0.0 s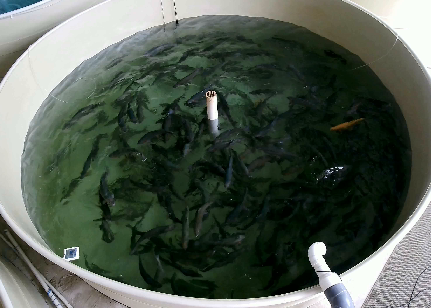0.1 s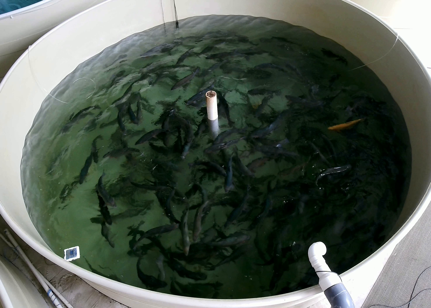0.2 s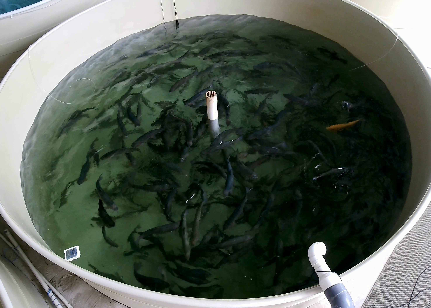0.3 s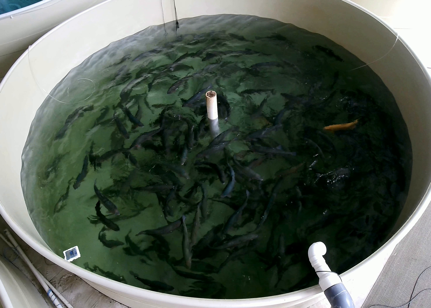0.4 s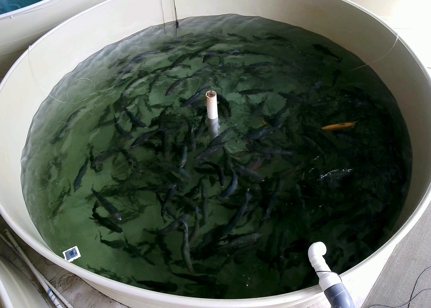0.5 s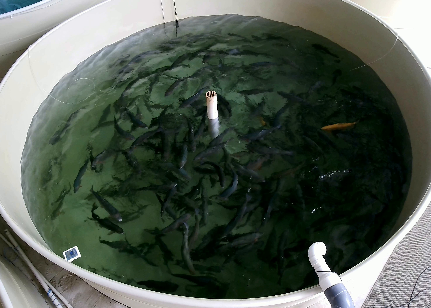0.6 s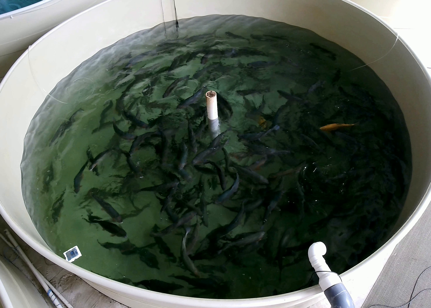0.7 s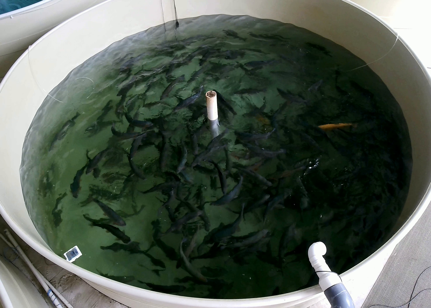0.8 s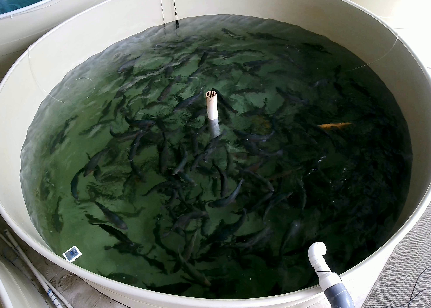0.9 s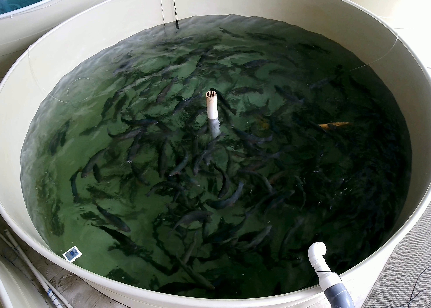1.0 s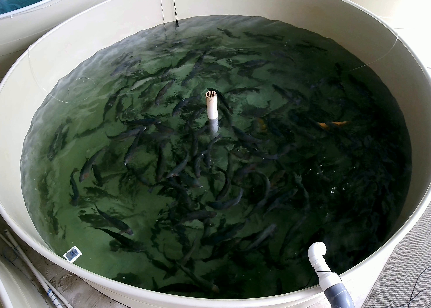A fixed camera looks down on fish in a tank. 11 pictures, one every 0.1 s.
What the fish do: Foraging.
